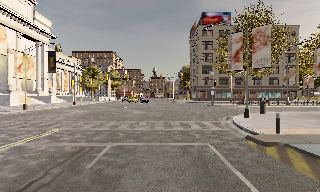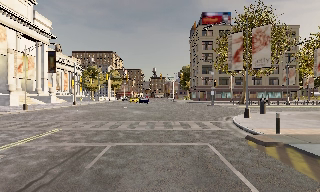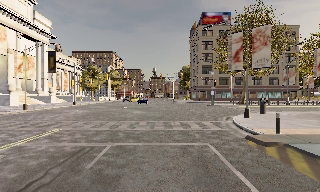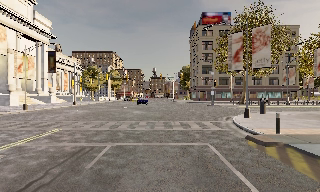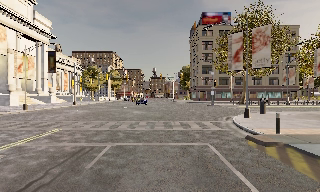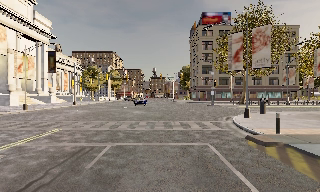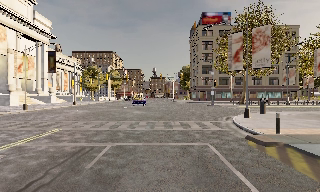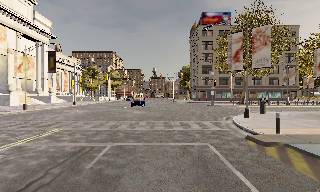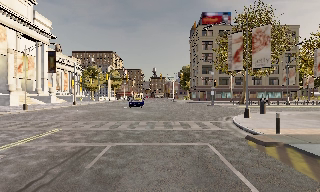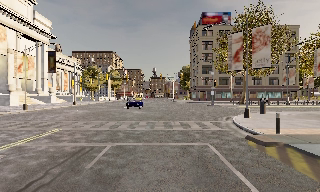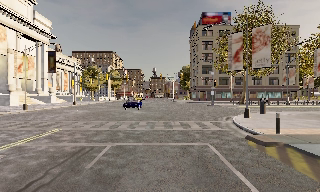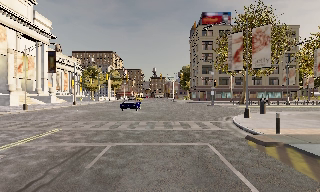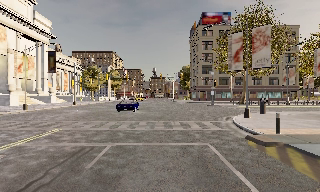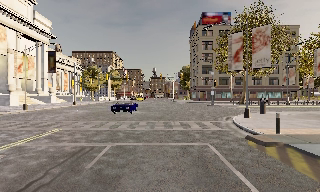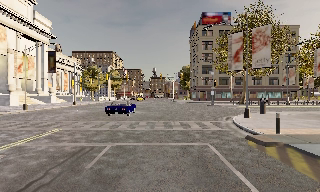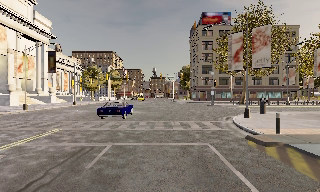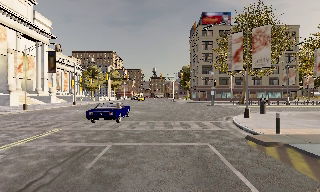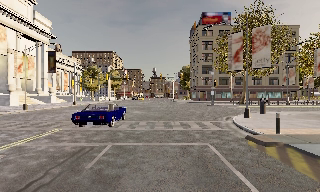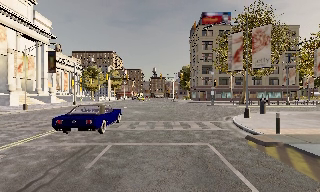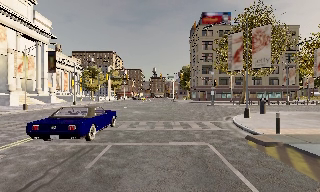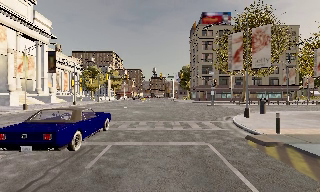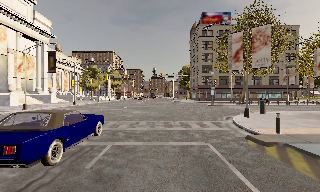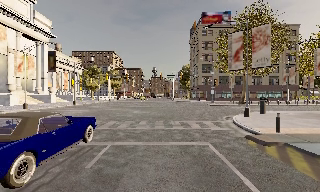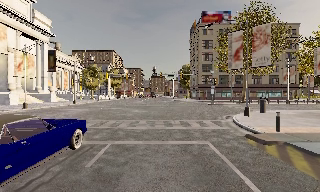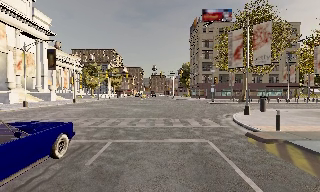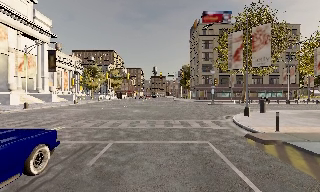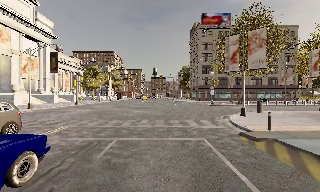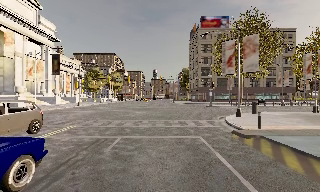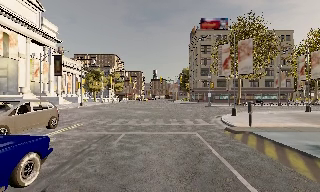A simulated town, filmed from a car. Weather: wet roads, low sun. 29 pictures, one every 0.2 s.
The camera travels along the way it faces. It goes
backward.
0.0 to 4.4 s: The camera keeps its place and its aim.
4.4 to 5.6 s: The camera travels backward, about 2 m, so what stands in front gets smaller. It gains speed.
The film runs backward here.
